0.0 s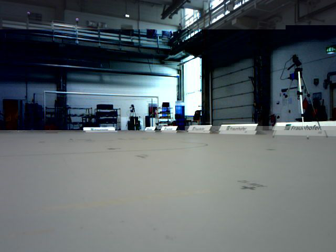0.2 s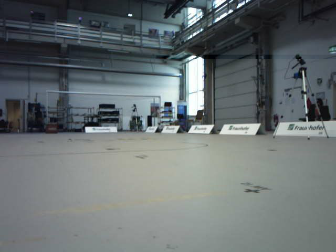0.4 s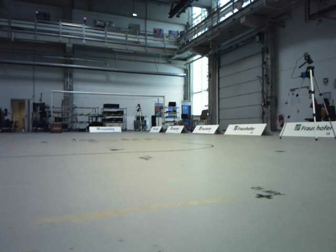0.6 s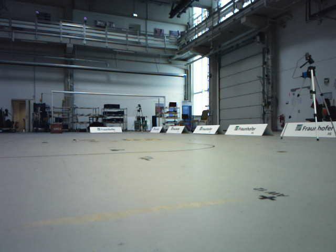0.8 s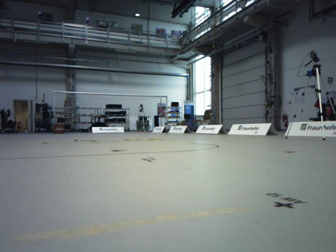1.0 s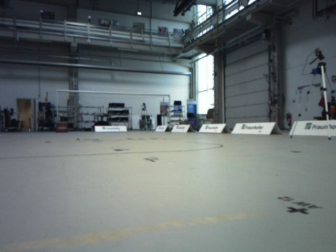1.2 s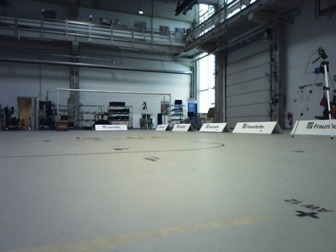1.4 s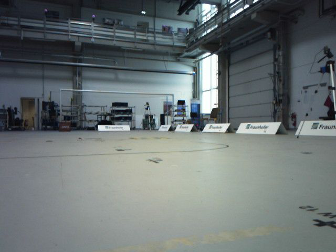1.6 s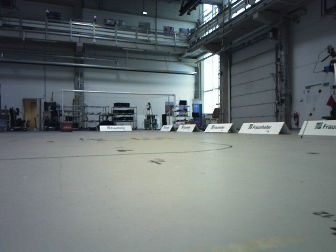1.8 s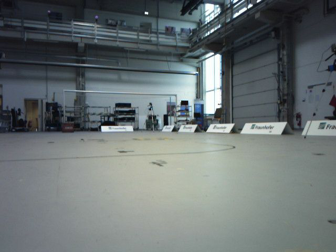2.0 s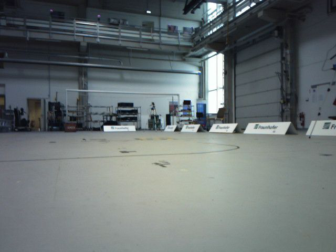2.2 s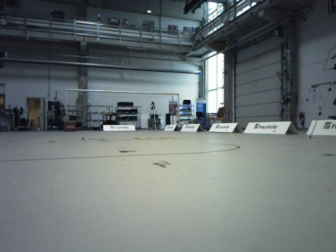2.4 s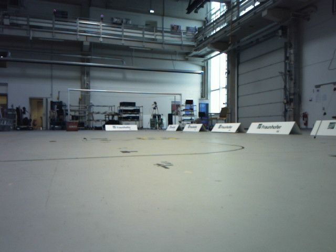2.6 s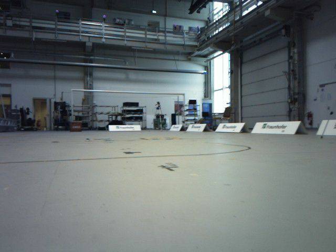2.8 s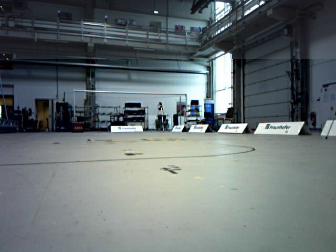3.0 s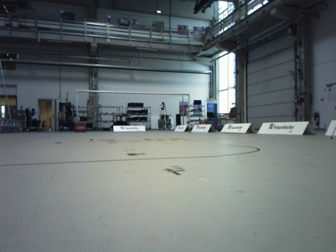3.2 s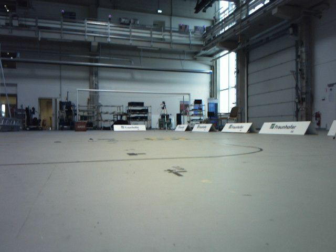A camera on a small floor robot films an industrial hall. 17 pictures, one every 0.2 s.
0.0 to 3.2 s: The camera travels forward, about 0.6 m, so what stands in front looms larger.
The film runs forward here.
